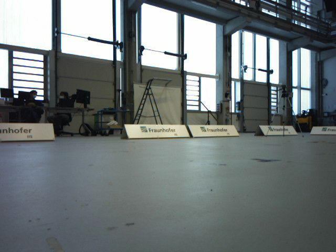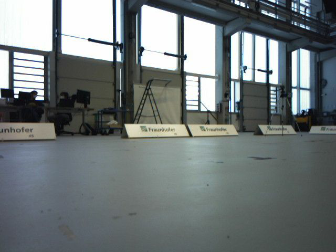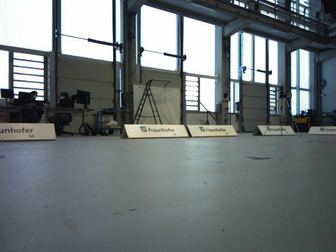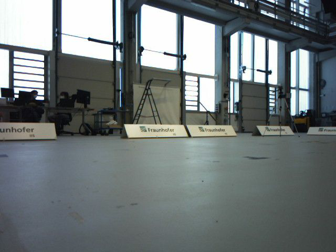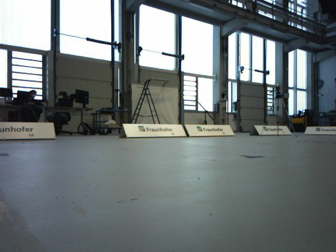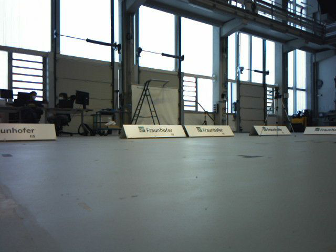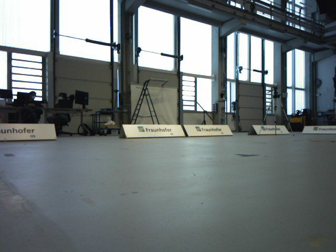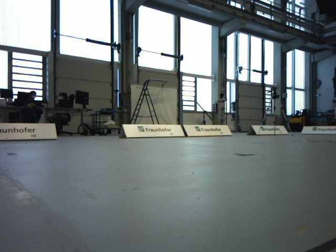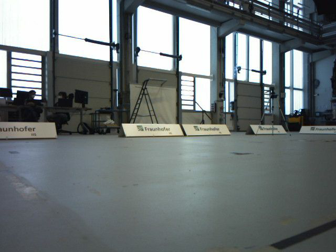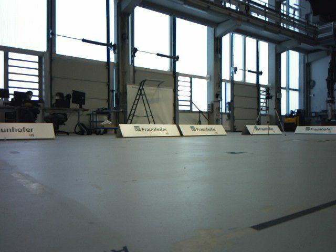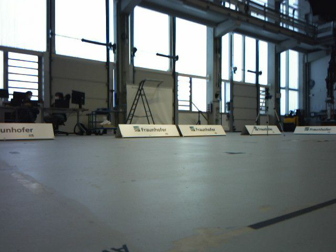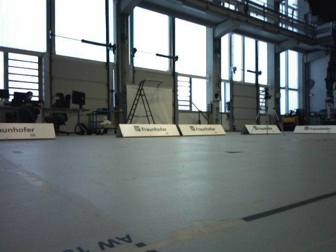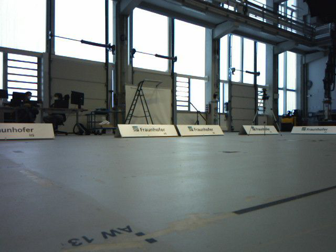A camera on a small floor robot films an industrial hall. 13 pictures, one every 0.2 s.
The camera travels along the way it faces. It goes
backward.
0.0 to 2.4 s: The camera travels backward, about 0.5 m, so what stands in front gets smaller.
The film runs backward here.
